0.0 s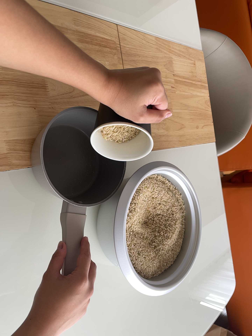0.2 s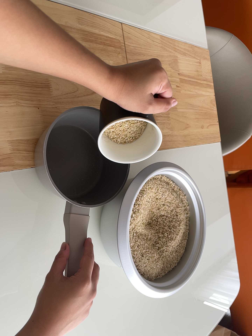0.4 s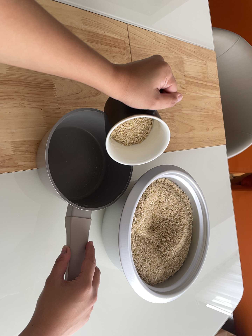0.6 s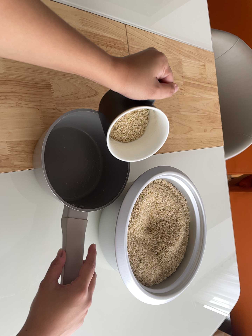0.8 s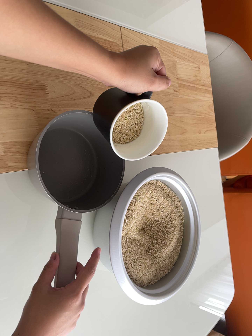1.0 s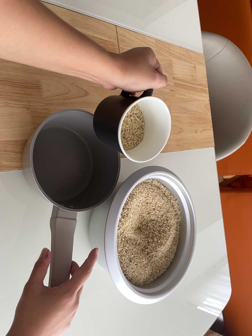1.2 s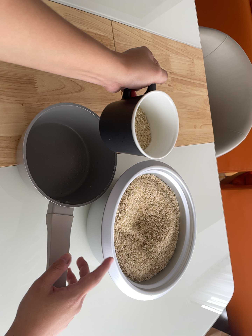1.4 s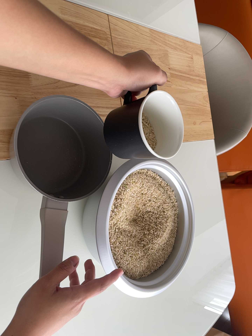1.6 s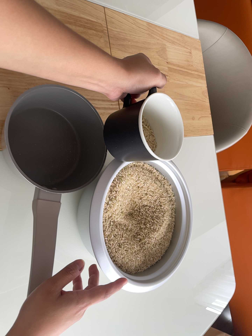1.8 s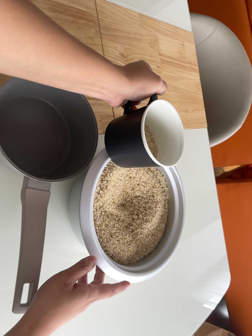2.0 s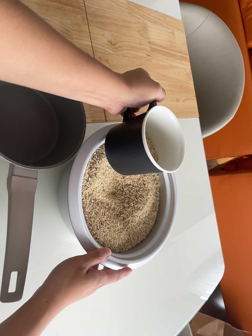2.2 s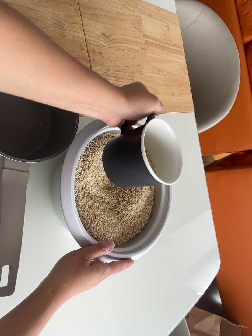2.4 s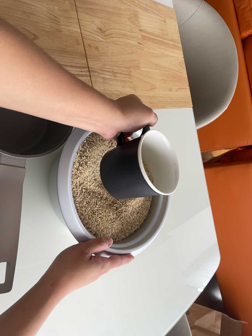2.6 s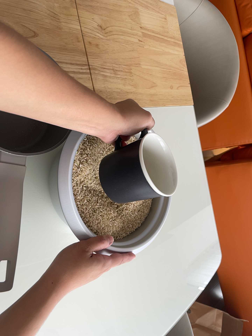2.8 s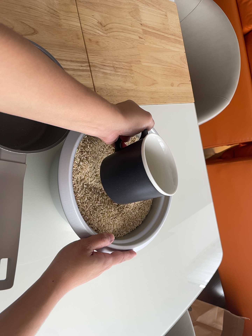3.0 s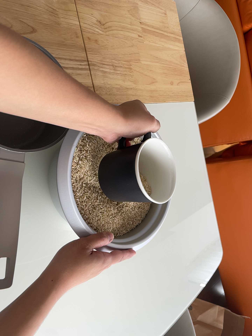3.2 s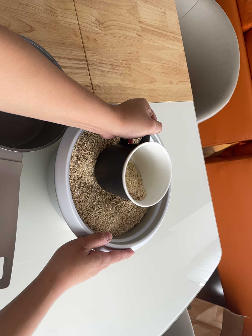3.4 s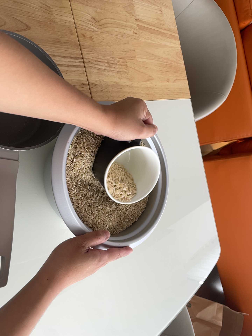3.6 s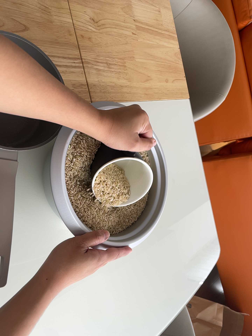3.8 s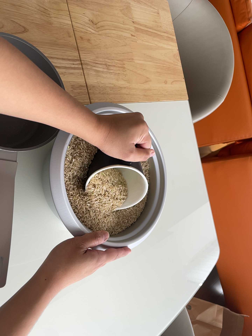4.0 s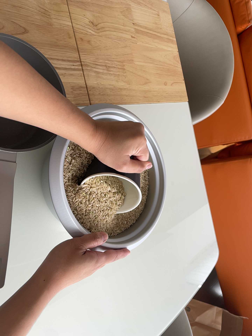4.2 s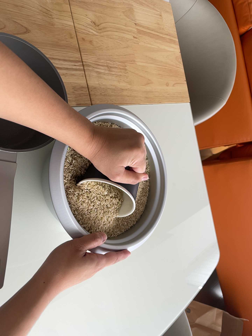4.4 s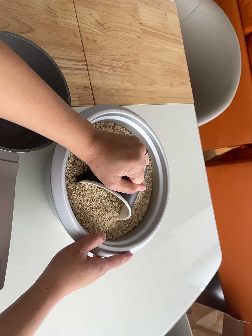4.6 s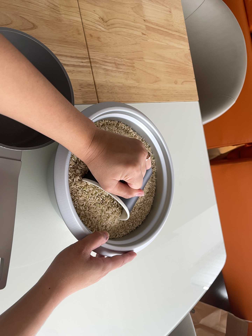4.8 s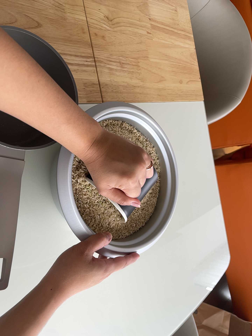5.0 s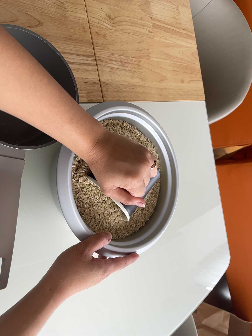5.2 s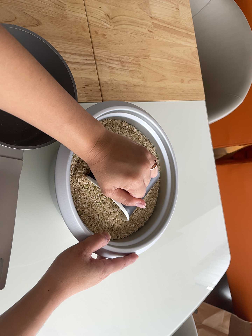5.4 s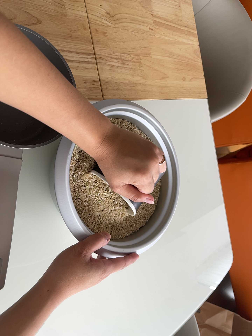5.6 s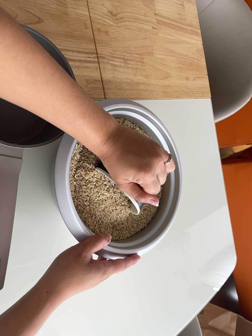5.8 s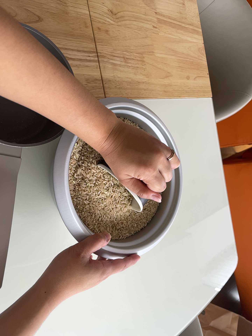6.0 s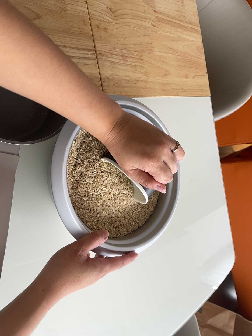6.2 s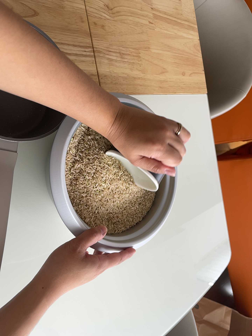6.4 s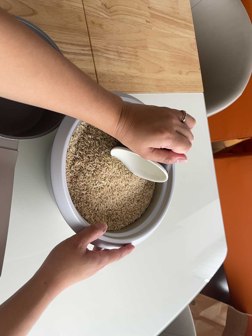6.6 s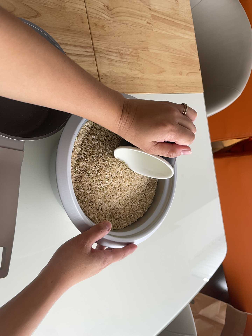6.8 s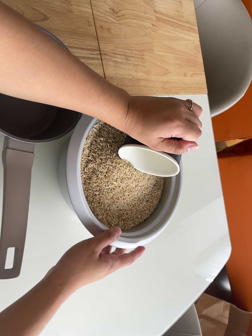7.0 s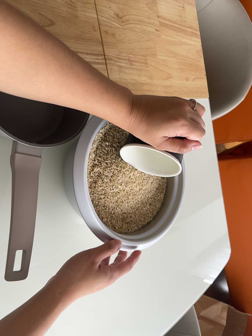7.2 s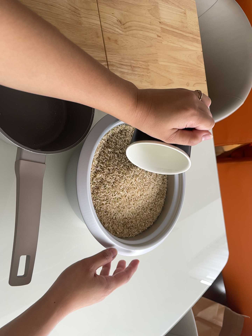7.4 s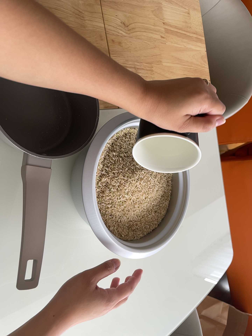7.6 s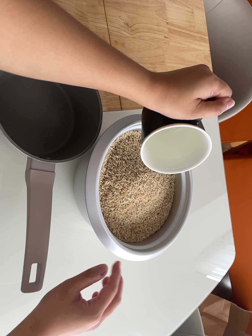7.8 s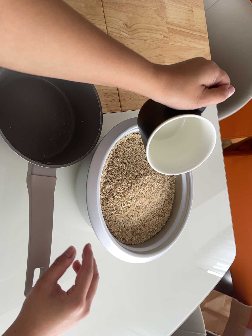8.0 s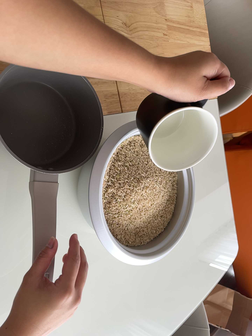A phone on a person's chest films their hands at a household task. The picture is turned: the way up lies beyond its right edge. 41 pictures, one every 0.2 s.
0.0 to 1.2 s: The camera shifts only a little, or ends up much as it began.
1.2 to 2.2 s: The camera travels toward the bottom of its view, about 9 cm, so close, fixed things drift upward.
2.2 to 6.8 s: The camera shifts only a little, or ends up much as it began.
6.8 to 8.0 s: The camera travels toward the top of its view, about 7 cm.
The film runs backward here.
